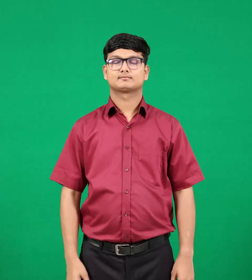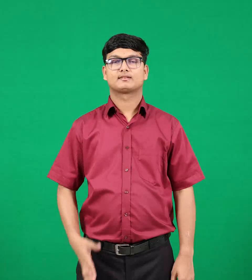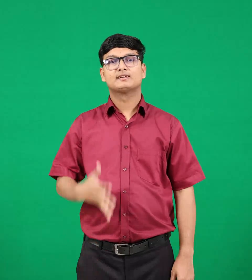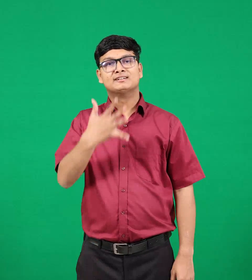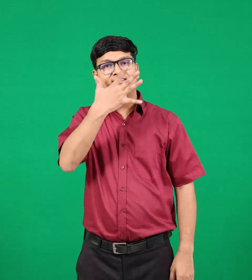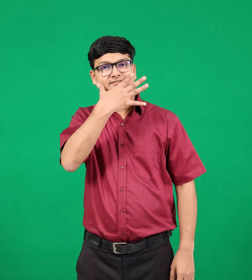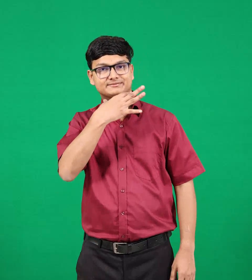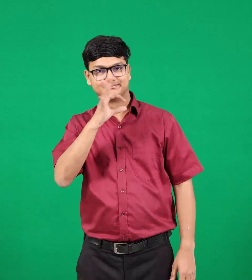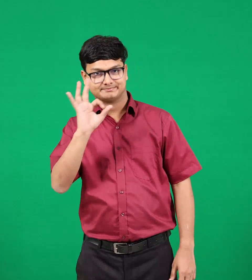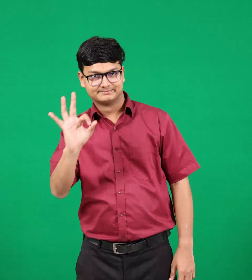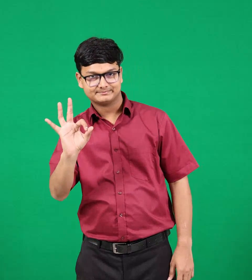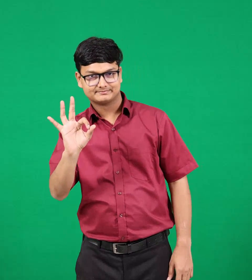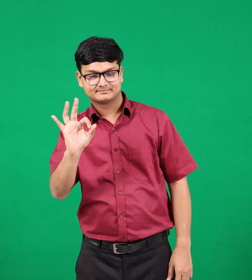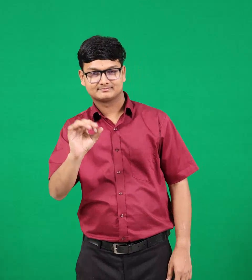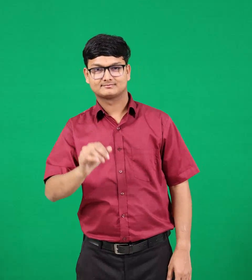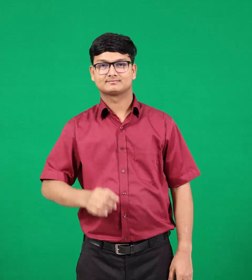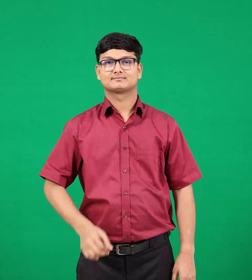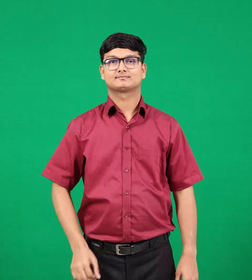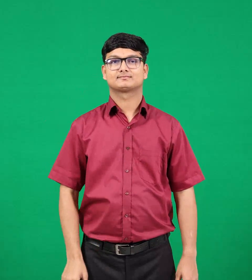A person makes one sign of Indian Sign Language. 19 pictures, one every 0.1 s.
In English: beautiful
